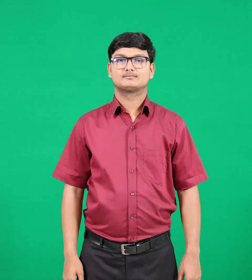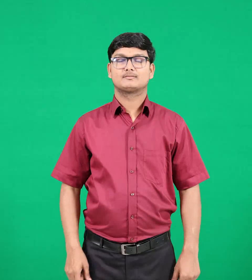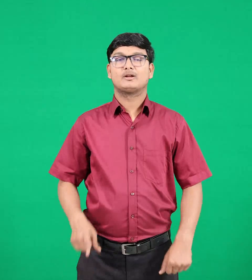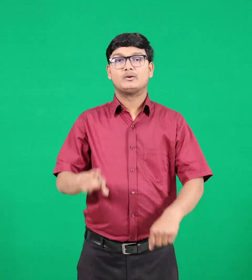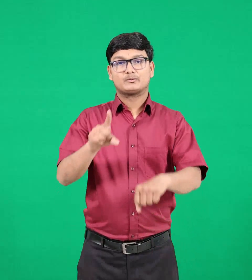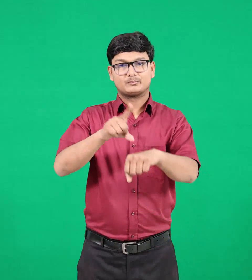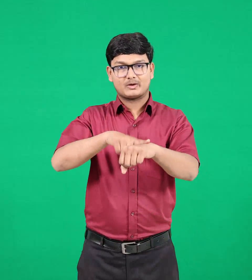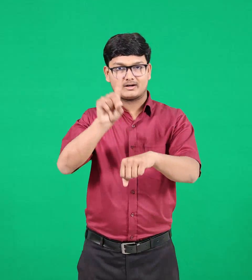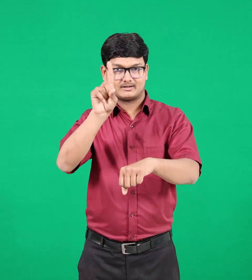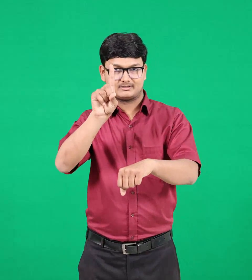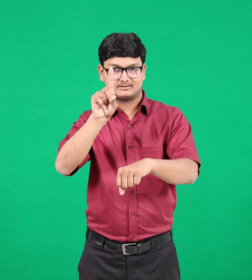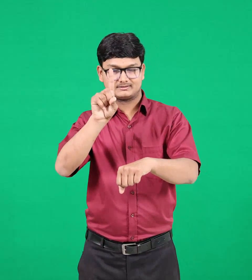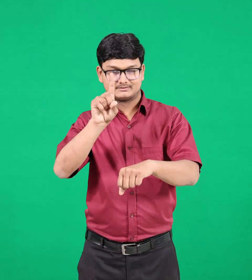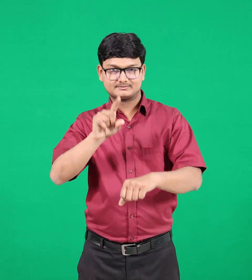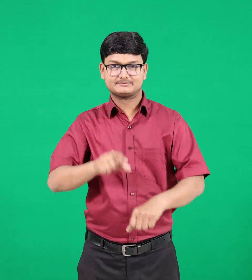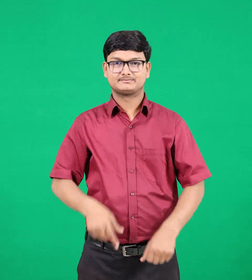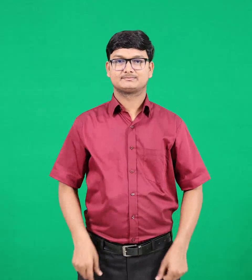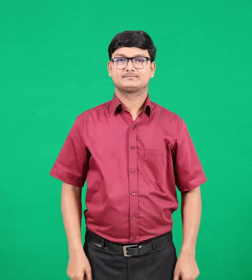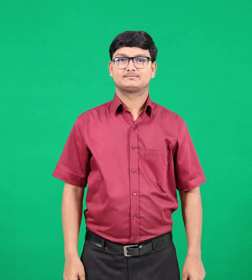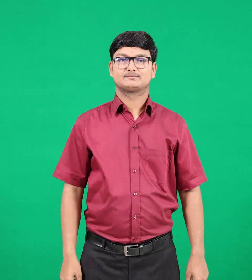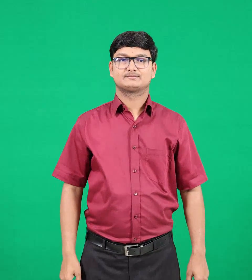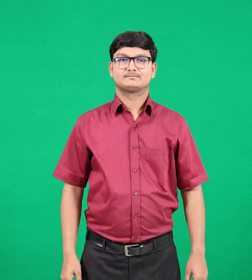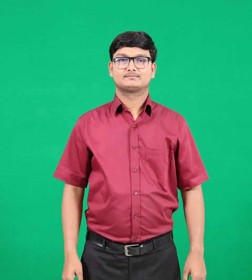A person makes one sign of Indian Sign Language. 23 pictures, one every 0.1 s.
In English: once
